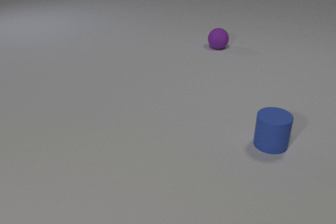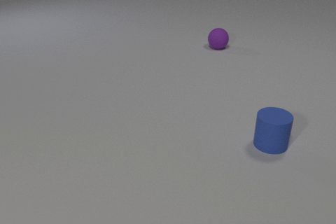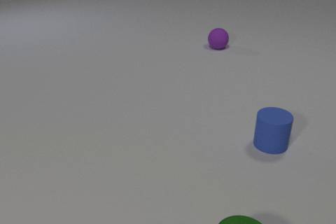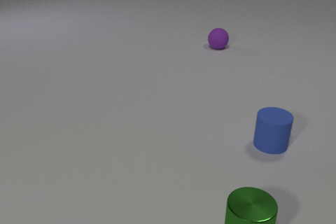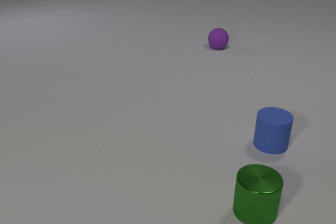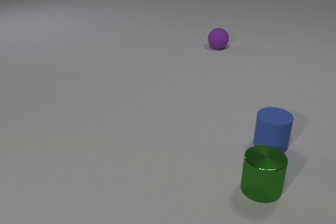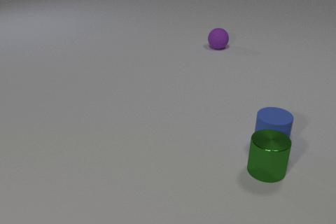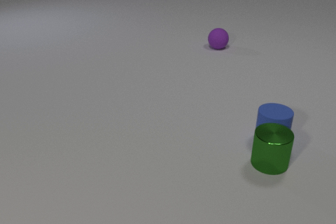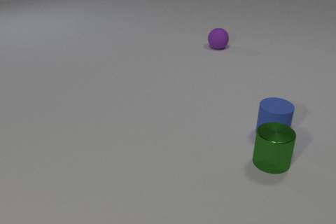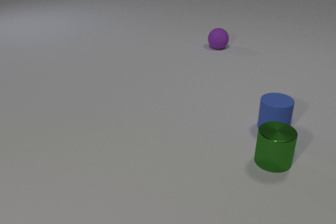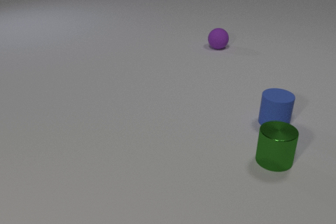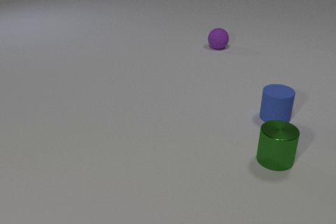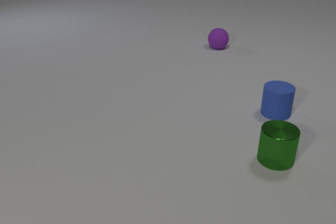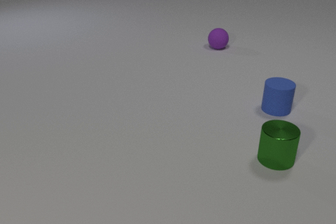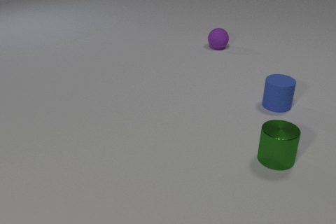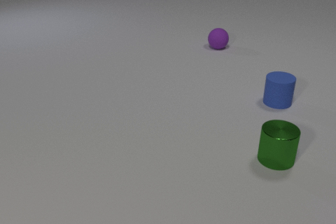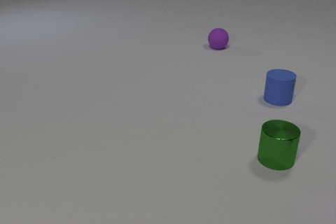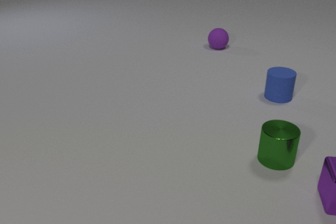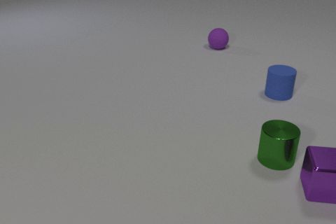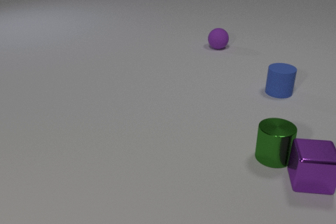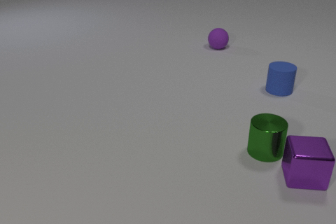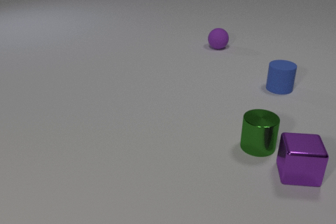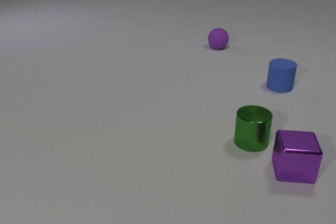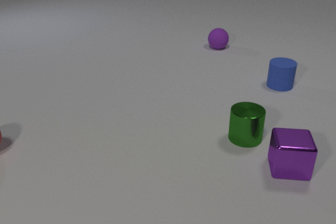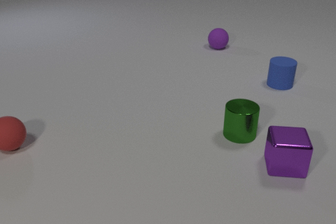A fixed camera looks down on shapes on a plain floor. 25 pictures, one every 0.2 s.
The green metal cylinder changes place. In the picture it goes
away from the camera.
The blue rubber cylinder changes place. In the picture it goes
away from the camera.
0.0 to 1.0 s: The green metal cylinder comes in at the bottom edge, slides away from the camera.
1.0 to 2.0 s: The green metal cylinder slides away from the camera. The blue rubber cylinder slides away from the camera. The green metal cylinder and the blue rubber cylinder collide.
2.0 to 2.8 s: The blue rubber cylinder slides away from the camera.
2.8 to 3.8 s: The blue rubber cylinder slides away from the camera. The purple metal cube comes in at the right edge, slides to the left and away from the camera. The green metal cylinder and the purple metal cube collide.
3.8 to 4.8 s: The green metal cylinder slides to the left and away from the camera. The blue rubber cylinder slides away from the camera. The purple metal cube slides to the left and away from the camera. The red rubber sphere comes in at the left edge, rolls to the right.
What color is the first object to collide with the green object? blue.
How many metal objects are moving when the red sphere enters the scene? 2.
Are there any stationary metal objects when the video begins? no.
